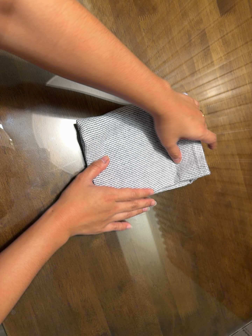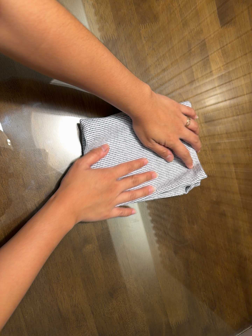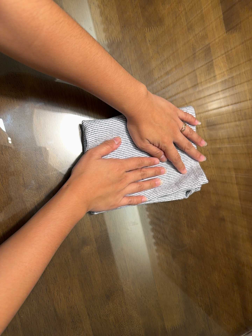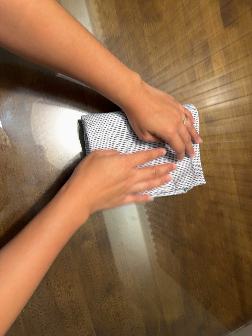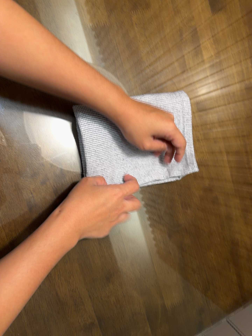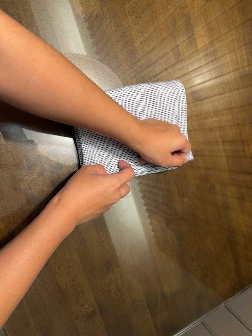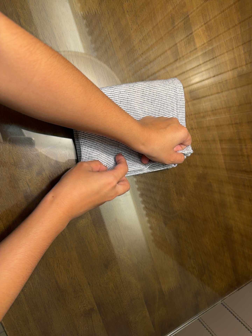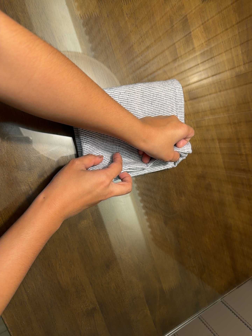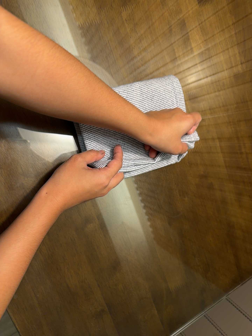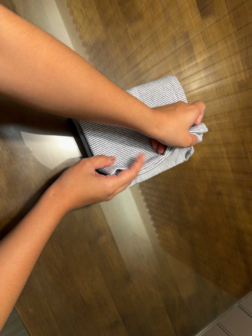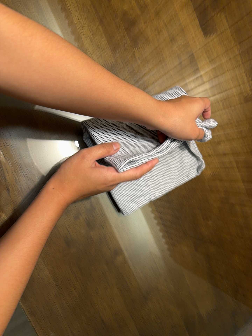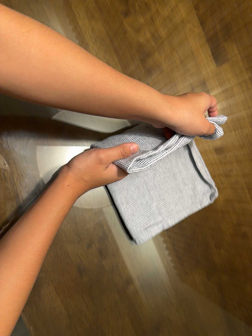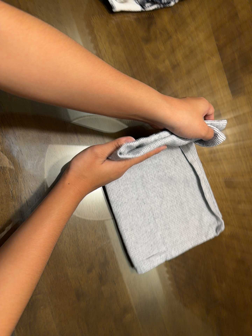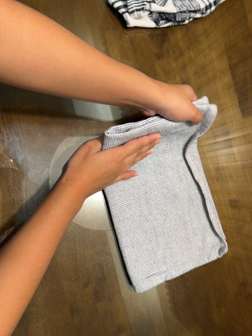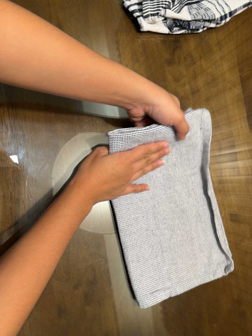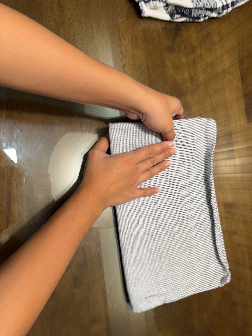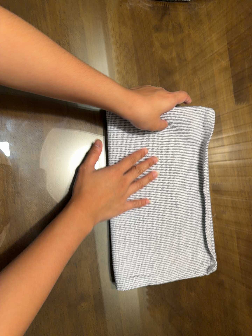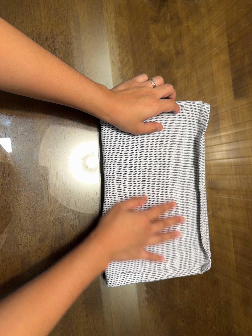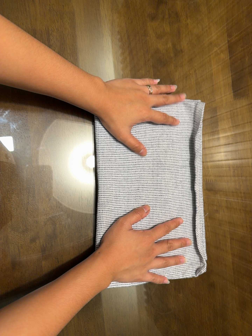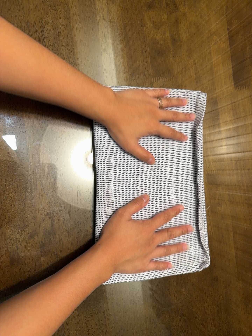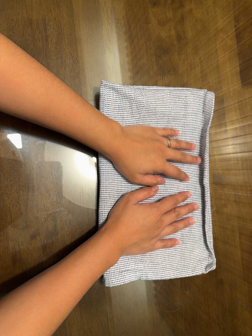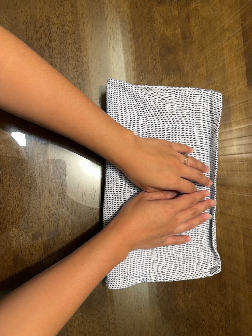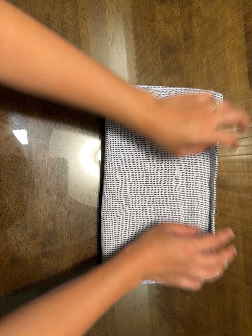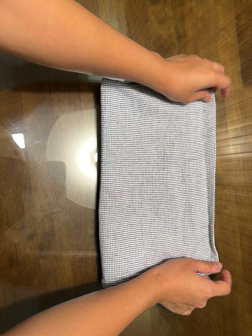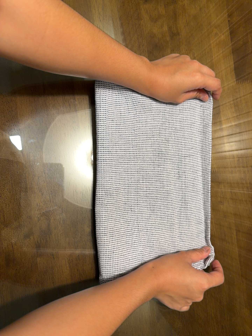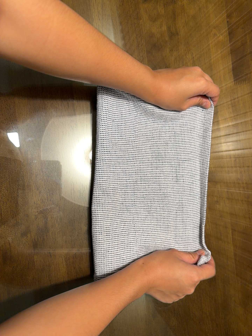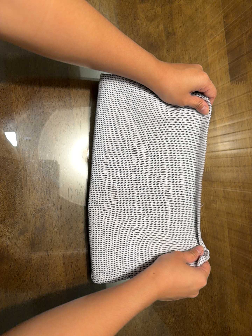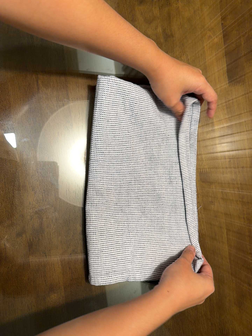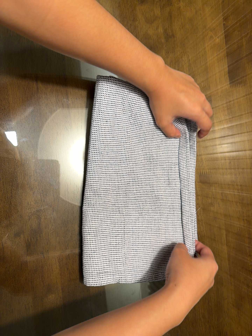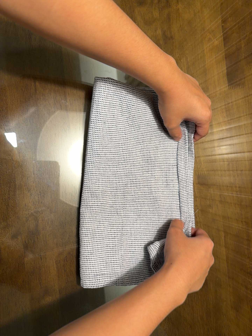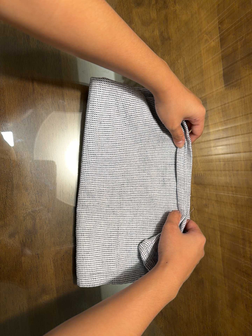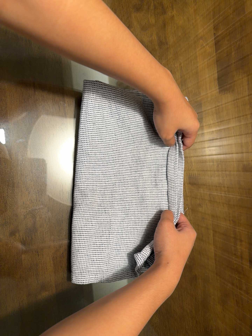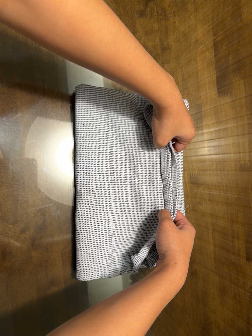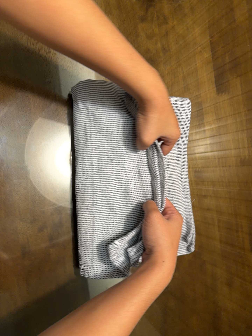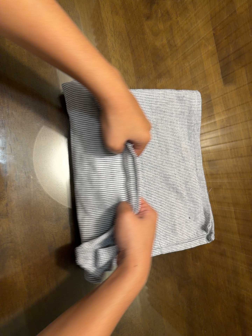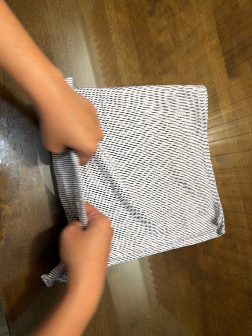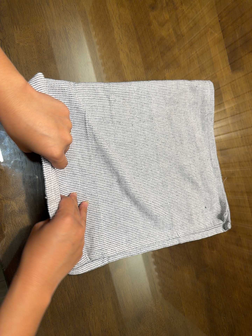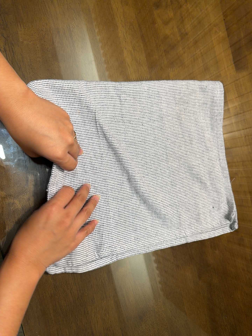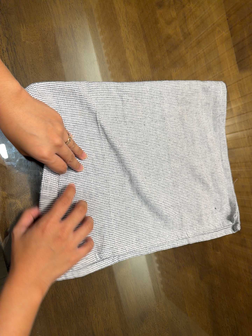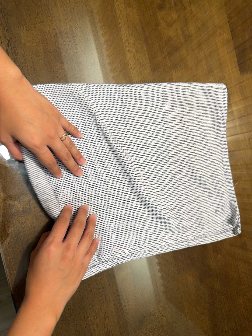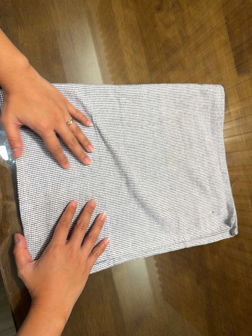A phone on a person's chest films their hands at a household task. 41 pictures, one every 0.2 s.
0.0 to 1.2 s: The camera shifts only a little, or ends up much as it began.
1.2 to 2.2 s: The camera travels toward the top of its view and to its left, about 9 cm, so close, fixed things drift downward.
2.2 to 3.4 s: The camera rolls about its line of sight by about 15 degrees, and the scene rotates clockwise.
3.4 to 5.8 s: The camera shifts only a little, or ends up much as it began.
5.8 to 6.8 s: The camera travels to its left and backward, about 10 cm.
6.8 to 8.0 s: The camera shifts only a little, or ends up much as it began.
The film runs backward here.
